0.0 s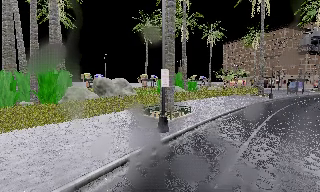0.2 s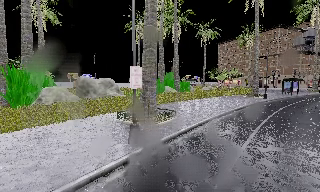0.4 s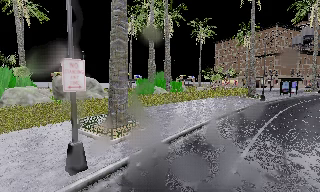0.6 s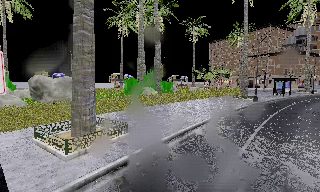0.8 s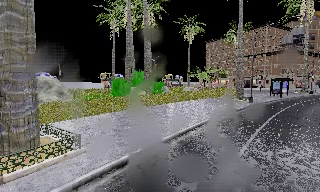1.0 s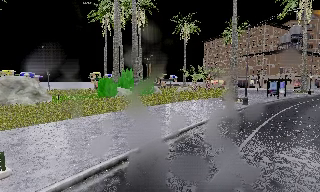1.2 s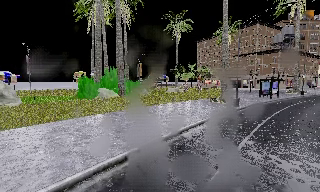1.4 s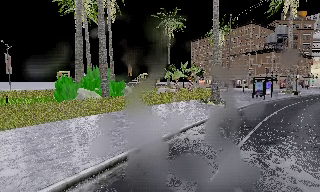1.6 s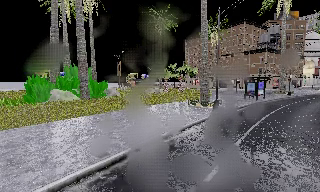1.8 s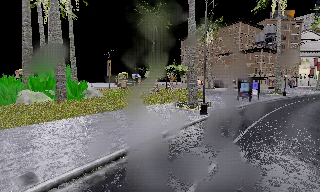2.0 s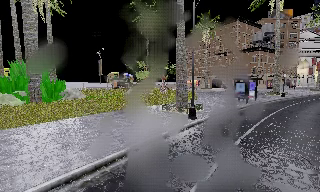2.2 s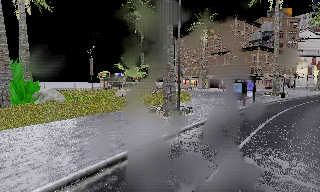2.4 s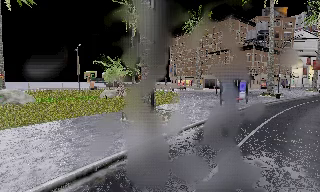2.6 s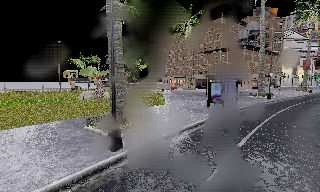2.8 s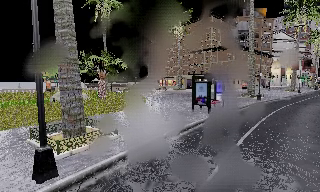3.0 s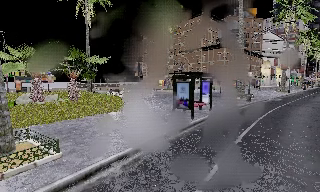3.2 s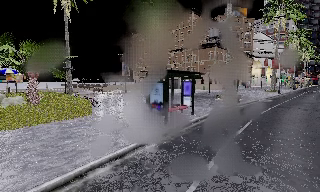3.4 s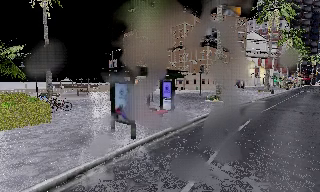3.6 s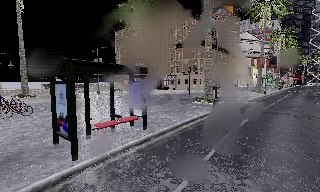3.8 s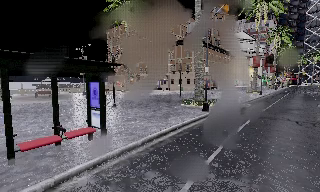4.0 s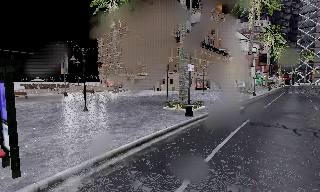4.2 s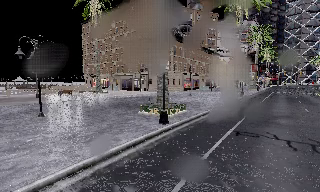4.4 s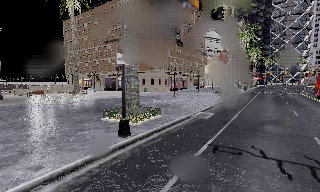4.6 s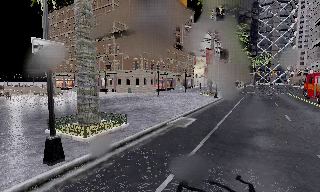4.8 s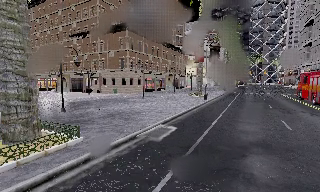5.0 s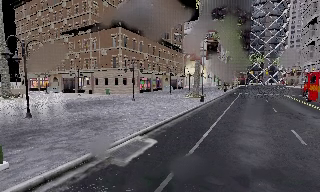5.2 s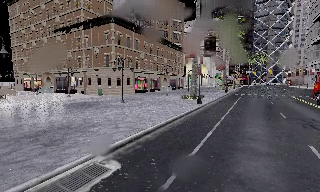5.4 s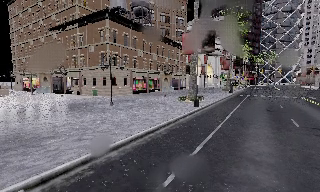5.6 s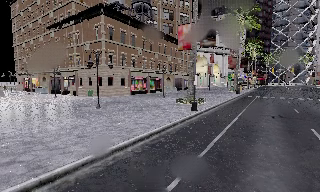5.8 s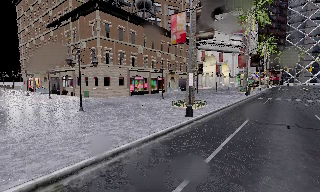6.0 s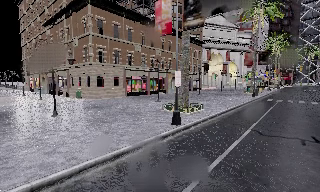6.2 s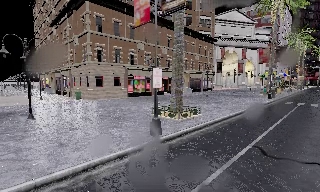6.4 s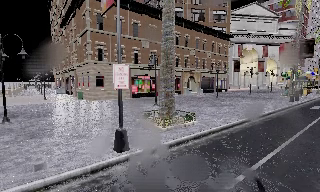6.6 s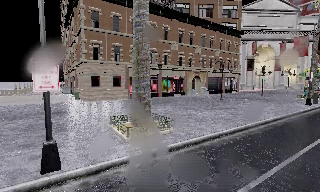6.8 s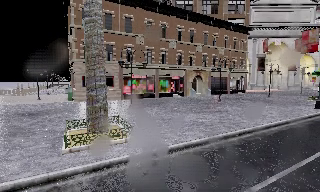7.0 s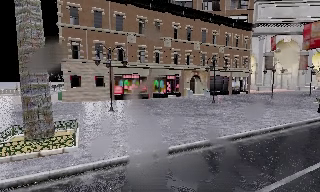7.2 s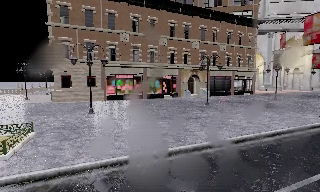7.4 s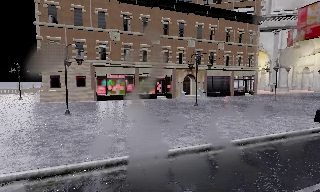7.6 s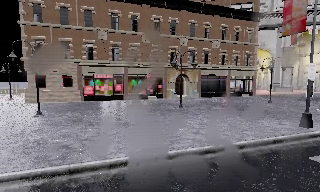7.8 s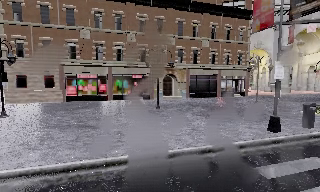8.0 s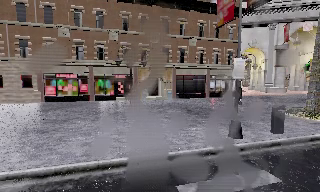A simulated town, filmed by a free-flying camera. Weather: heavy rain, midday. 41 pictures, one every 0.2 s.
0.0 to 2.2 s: The scene slides to the left, as the camera pans about 10 degrees to its right. It travels forward and to its right, about 18 m, so what stands in front looms larger.
2.2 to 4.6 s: The camera pans to its right, which is clockwise from overhead, by about 25 degrees. It travels forward and to its right, about 25 m, so what stands in front looms larger.
4.6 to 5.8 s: The camera travels forward and to its right, about 13 m, so what stands in front looms larger.
5.8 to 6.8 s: The camera pans to its left, which is counterclockwise from overhead, by about 25 degrees. It travels to its right and forward, about 11 m.
6.8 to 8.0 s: The camera pans to its left, which is counterclockwise from overhead, by about 15 degrees. It travels to its right, about 13 m, so close, fixed things drift to the left.
The film runs backward here.
